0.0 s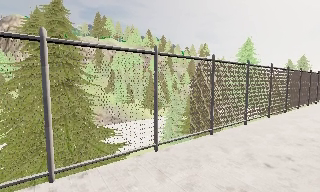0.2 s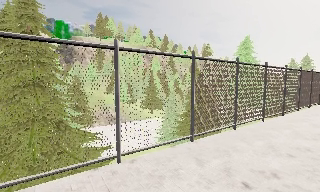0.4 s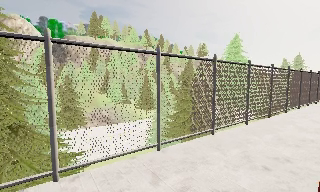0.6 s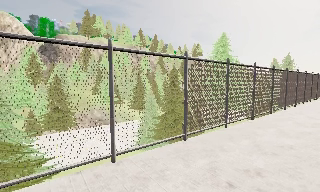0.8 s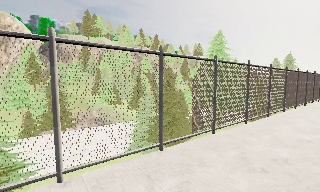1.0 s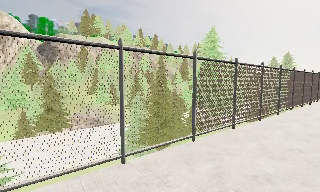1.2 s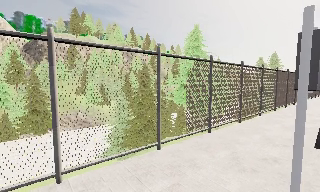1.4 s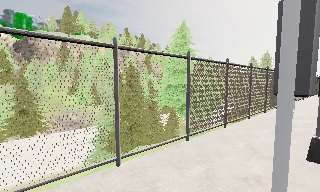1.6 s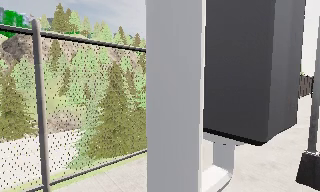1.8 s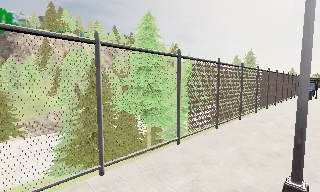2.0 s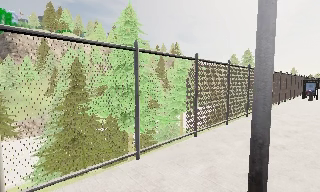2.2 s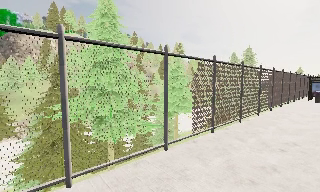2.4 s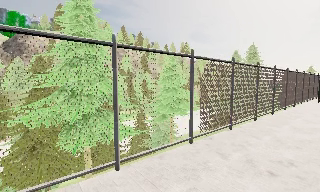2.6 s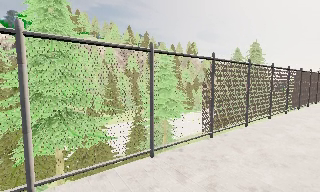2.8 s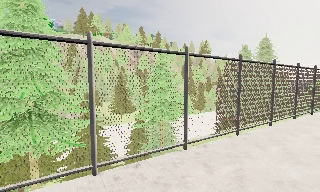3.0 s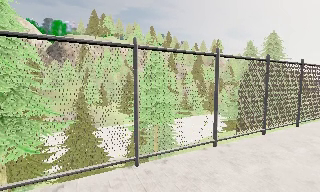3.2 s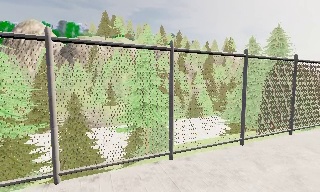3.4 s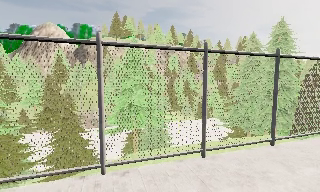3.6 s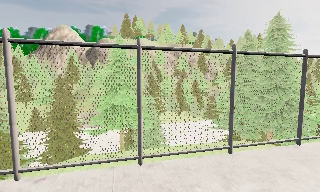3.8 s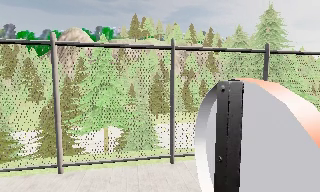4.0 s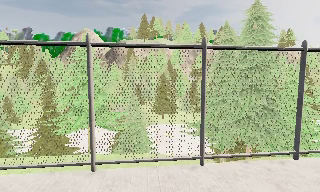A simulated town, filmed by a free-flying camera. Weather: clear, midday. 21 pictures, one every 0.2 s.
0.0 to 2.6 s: The camera travels to its right and forward, about 20 m, so close, fixed things drift to the left.
2.6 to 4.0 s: The camera pans to its left, which is counterclockwise from overhead, by about 30 degrees. It travels to its right, about 15 m, so close, fixed things drift to the left.
The film runs backward here.
